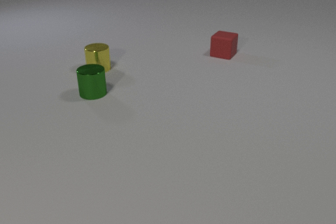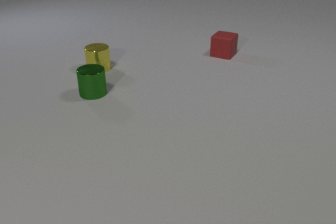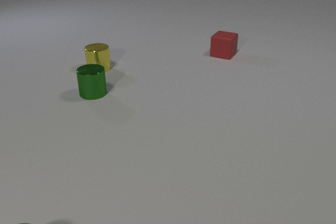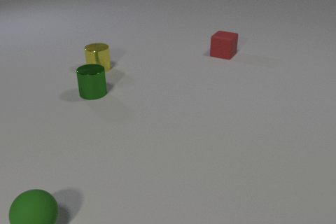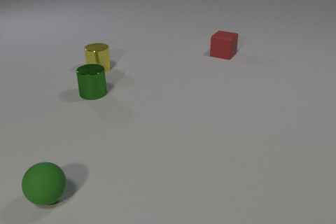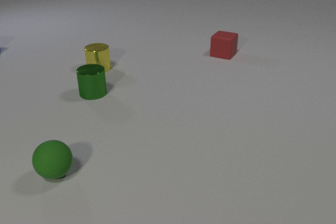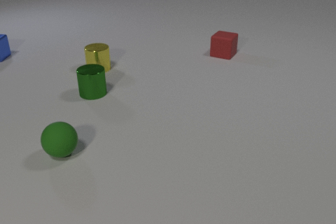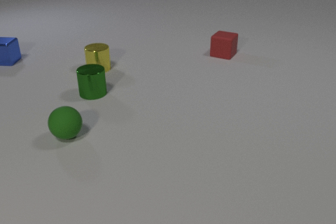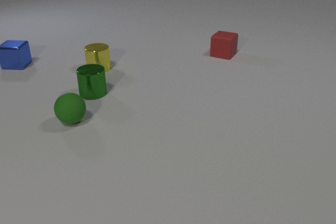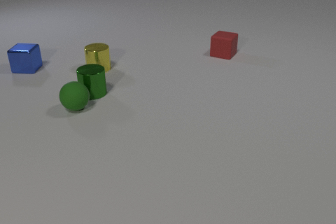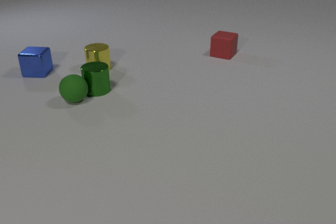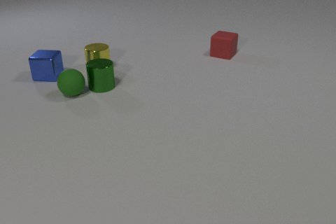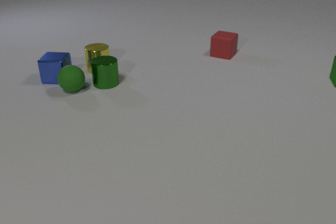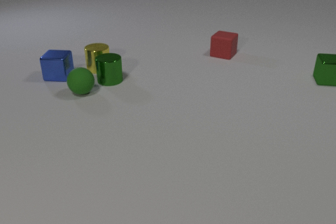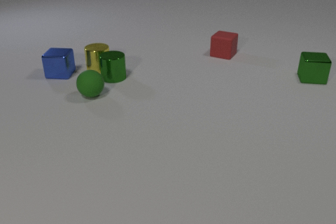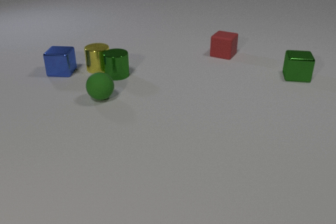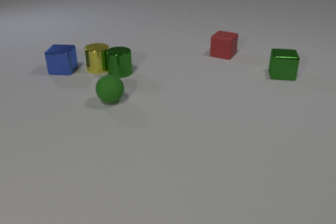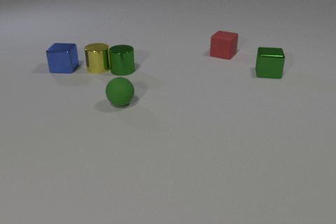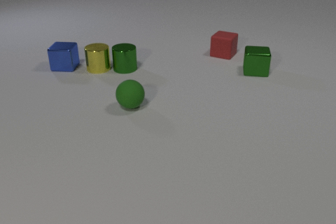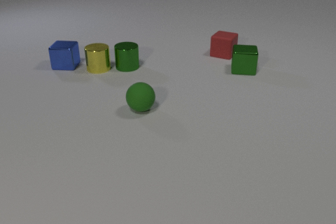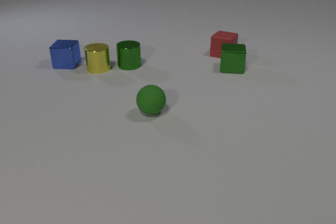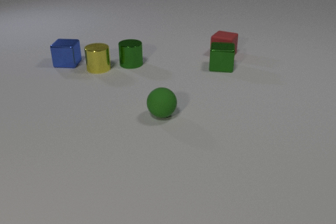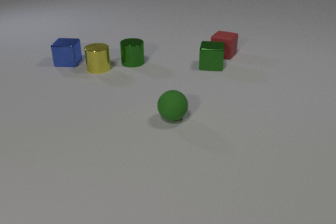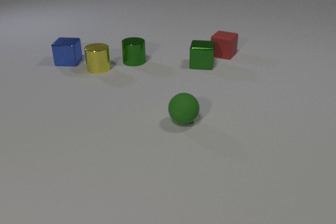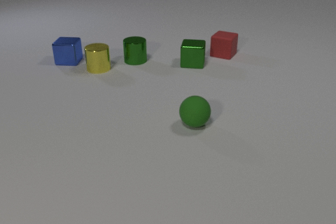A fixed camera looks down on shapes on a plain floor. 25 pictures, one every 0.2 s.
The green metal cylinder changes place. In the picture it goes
away from the camera.
The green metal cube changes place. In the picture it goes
to the left.
0.0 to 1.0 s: The green rubber sphere comes in at the bottom edge, rolls away from the camera.
1.0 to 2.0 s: The green rubber sphere rolls away from the camera. The green metal cylinder slides away from the camera. The blue metal cube slides toward the camera and to the right. The green rubber sphere and the green metal cylinder collide.
2.0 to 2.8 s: The green rubber sphere rolls to the right and away from the camera. The green metal cylinder slides away from the camera and to the right. The blue metal cube slides to the right and toward the camera. The green metal cube comes in at the right edge, slides to the left. The green rubber sphere and the blue metal cube collide.
2.8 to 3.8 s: The green rubber sphere rolls to the right and toward the camera. The green metal cylinder slides away from the camera and to the right. The blue metal cube slides away from the camera. The green metal cube slides to the left.
3.8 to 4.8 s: The green rubber sphere rolls to the right and toward the camera. The green metal cylinder slides away from the camera and to the right. The blue metal cube slides away from the camera. The green metal cube slides to the left.
What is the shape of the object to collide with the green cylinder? sphere.
What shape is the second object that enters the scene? cube.
How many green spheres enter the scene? 1.
